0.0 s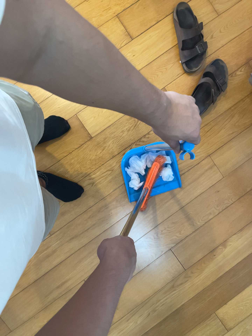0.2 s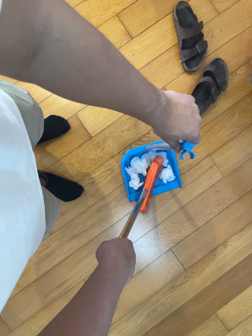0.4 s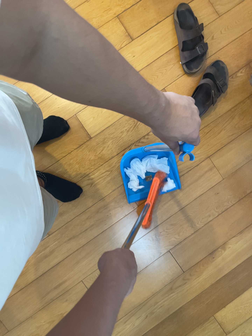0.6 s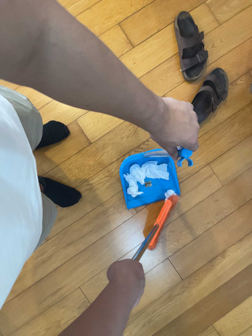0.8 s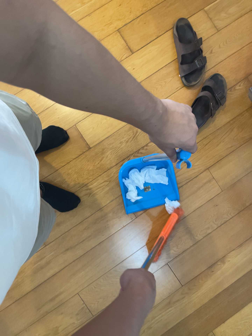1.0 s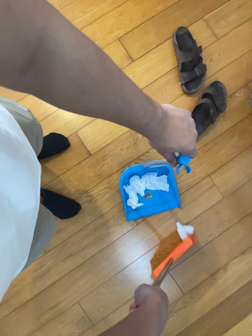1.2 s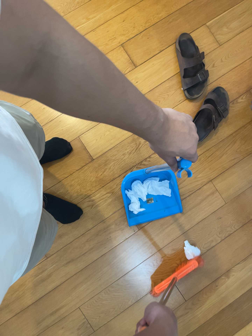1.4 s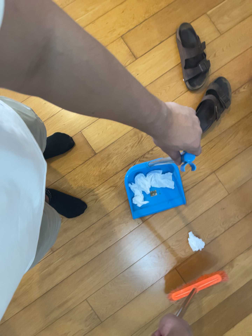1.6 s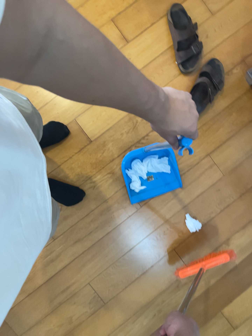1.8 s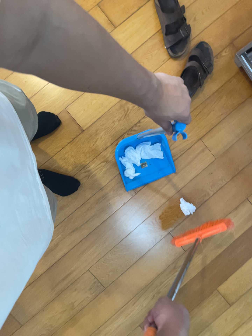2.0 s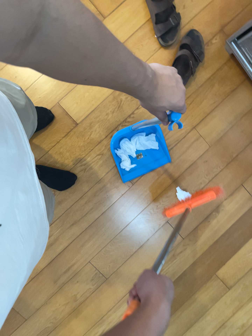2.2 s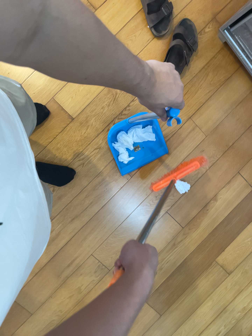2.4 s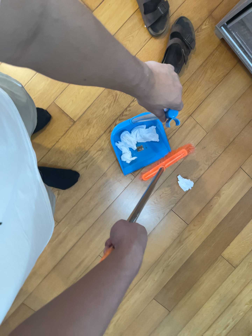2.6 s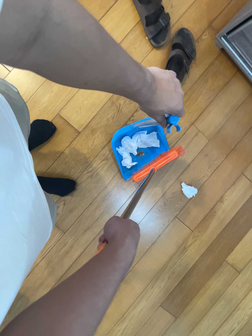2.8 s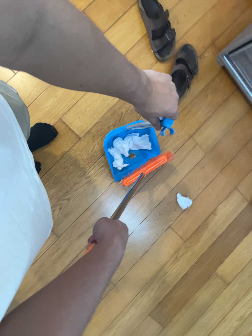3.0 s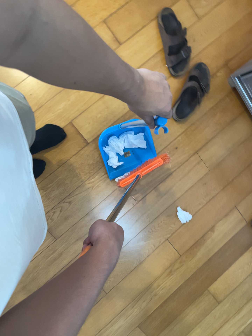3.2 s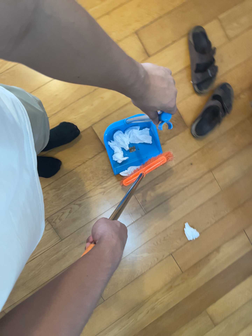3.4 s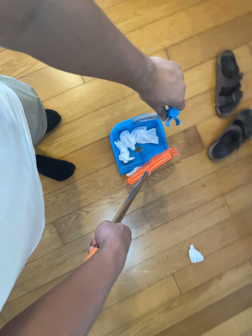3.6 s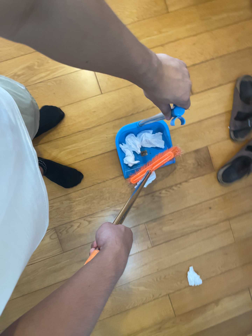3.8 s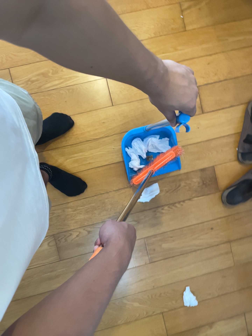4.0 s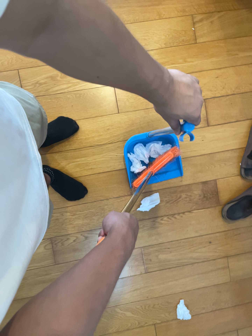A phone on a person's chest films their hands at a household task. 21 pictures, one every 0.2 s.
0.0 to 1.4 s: The camera shifts only a little, or ends up much as it began.
1.4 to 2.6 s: The camera travels to its left and backward, about 12 cm. Its aim tips toward the bottom of its view by about 10 degrees. It rolls about its line of sight by about 15 degrees, and the scene rotates counterclockwise.
2.6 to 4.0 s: The camera travels toward the top of its view and to its left, about 22 cm, so close, fixed things drift downward. Its aim tips toward the top of its view by about 10 degrees, and the scene shifts downward. It rolls about its line of sight by about 40 degrees, and the scene rotates clockwise.
The film runs backward here.
